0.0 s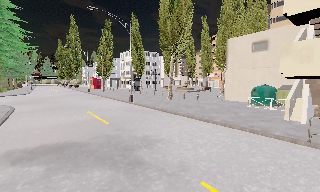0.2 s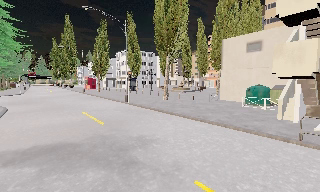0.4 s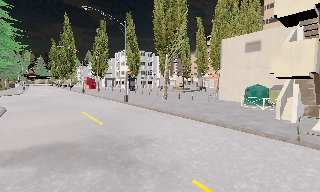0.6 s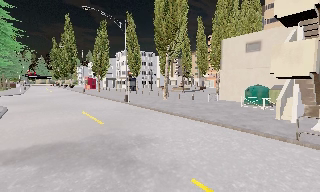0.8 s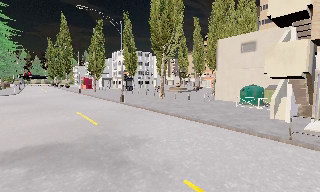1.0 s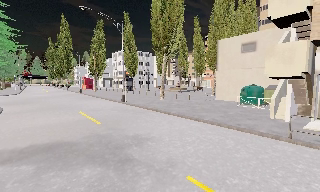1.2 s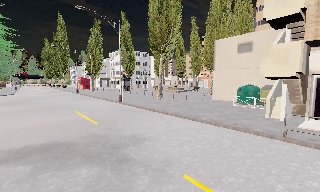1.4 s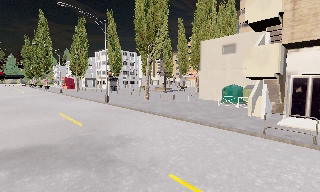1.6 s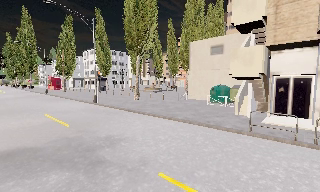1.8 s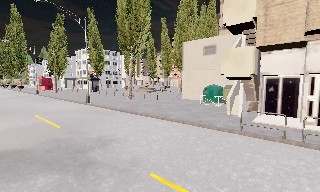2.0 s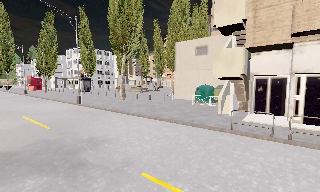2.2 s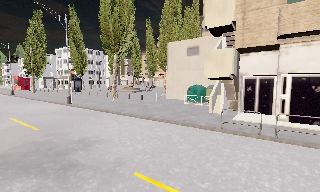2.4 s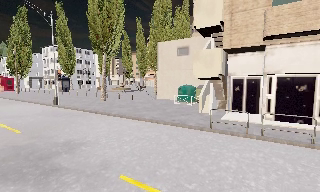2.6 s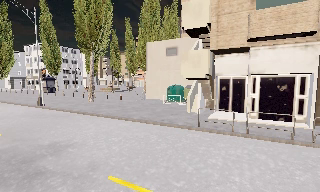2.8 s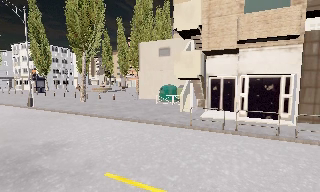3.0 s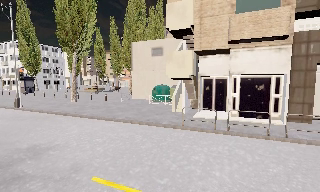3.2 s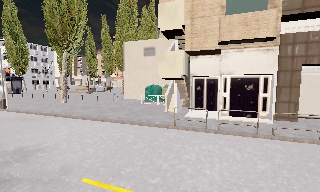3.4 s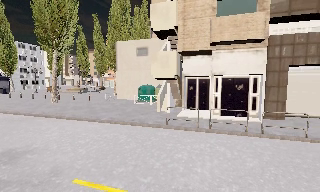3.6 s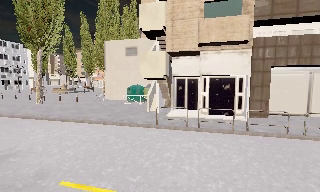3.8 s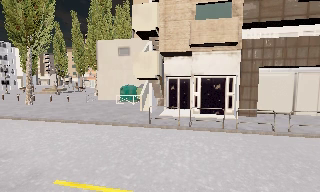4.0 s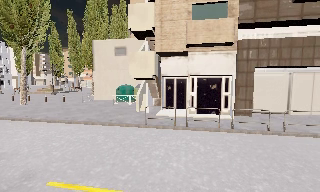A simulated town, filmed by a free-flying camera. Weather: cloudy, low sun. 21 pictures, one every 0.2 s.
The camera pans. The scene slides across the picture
to the left.
The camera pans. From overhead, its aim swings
clockwise.
0.0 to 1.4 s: The camera shifts only a little, or ends up much as it began.
1.4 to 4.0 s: The scene slides to the left, as the camera pans about 35 degrees to its right.
The film runs forward here.
